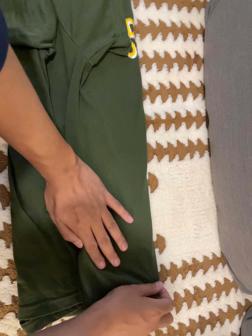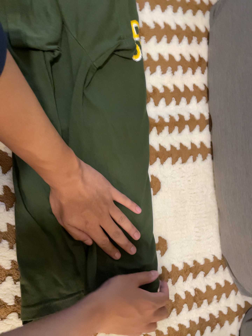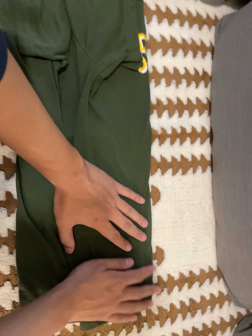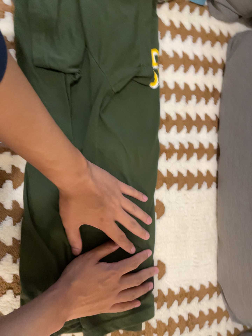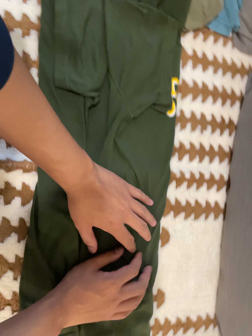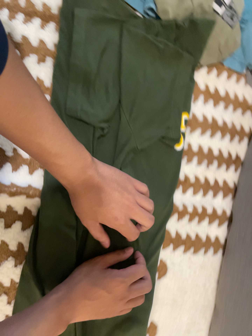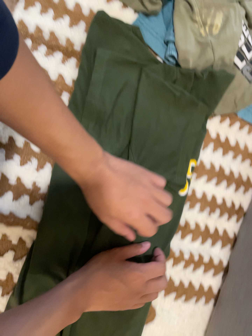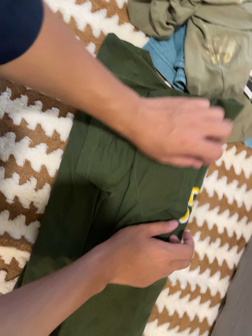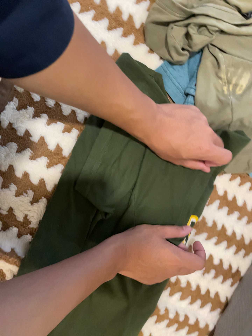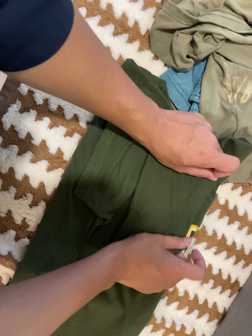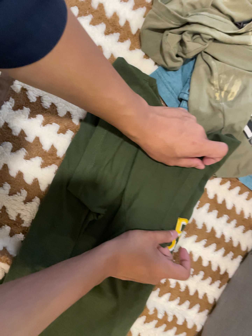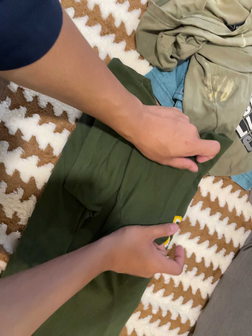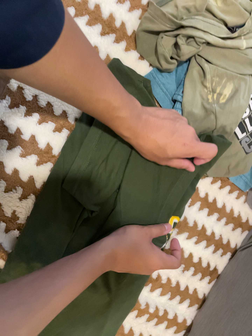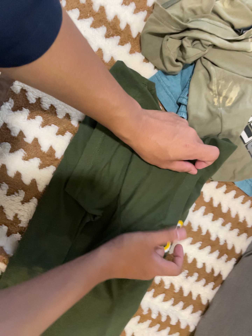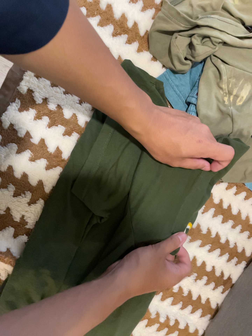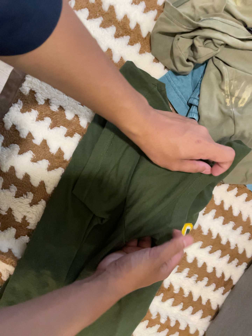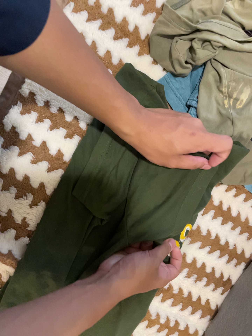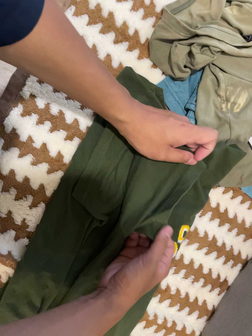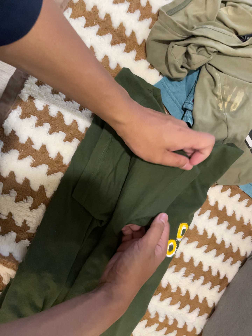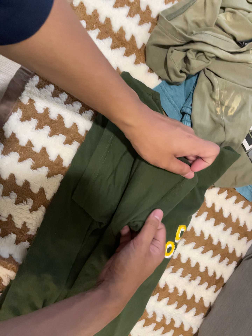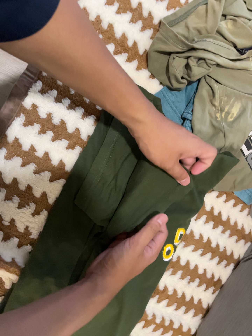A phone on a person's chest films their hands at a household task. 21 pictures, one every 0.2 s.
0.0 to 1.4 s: The camera travels toward the top of its view, about 22 cm, so close, fixed things drift downward. It rolls about its line of sight by about 30 degrees, and the scene rotates clockwise.
1.4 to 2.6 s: The camera rolls about its line of sight by about 10 degrees, and the scene rotates clockwise.
2.6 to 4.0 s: The camera shifts only a little, or ends up much as it began.
The film runs backward here.
